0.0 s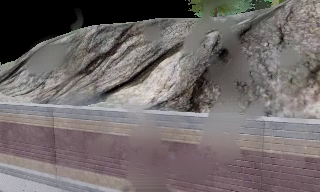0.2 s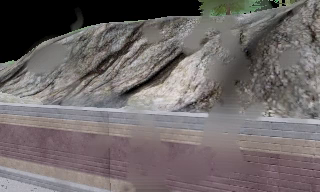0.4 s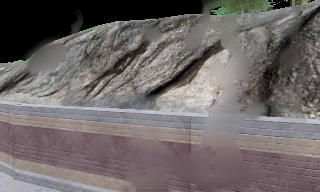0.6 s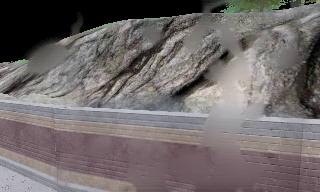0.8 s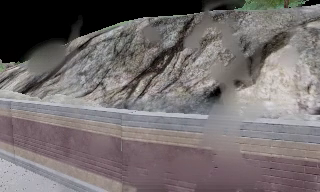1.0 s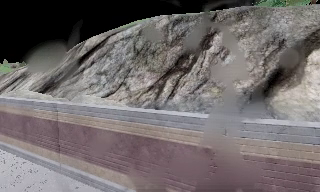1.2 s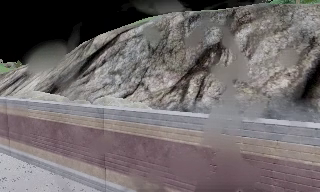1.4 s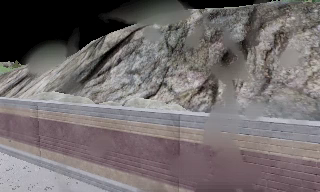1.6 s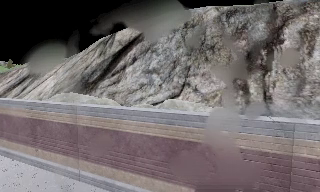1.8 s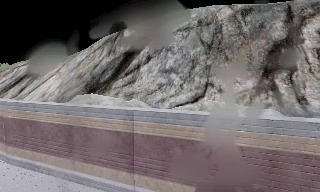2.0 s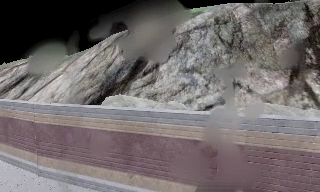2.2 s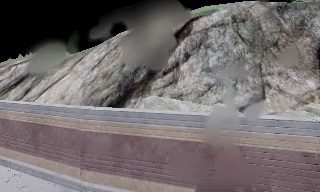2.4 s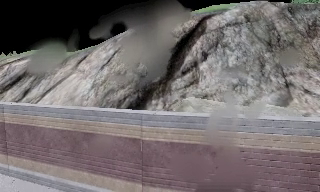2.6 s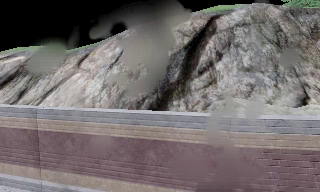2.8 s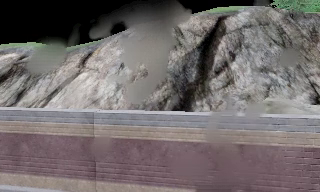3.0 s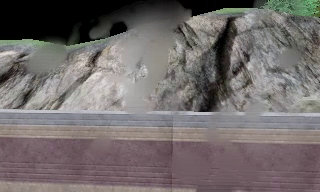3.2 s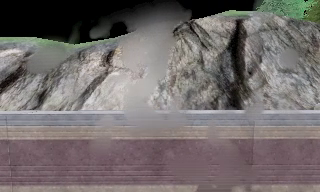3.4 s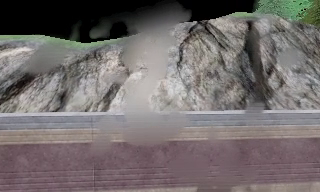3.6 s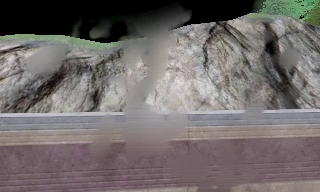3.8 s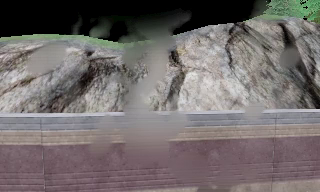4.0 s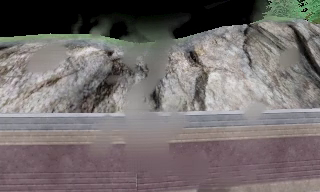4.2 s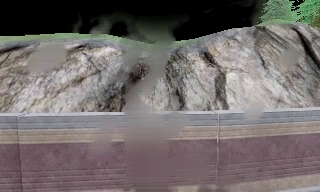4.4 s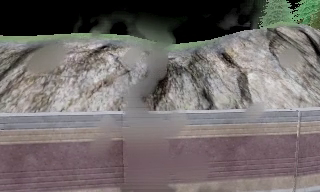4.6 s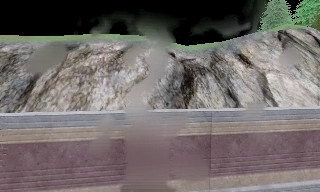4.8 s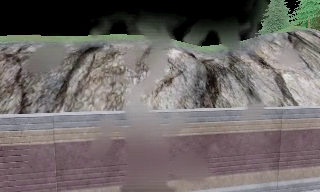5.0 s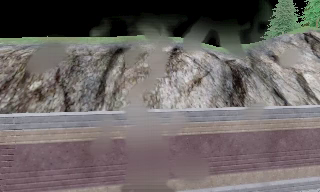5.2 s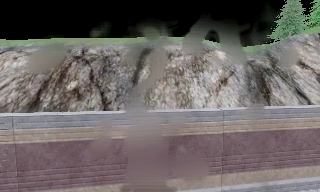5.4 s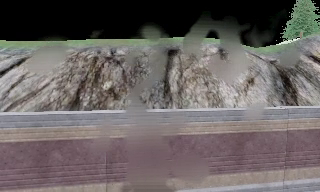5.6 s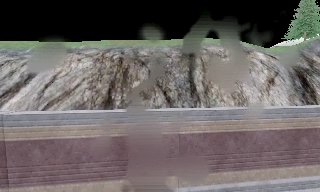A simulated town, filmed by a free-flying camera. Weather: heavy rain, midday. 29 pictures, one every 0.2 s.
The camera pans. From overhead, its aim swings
clockwise.
0.0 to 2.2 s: The camera pans to its right, which is clockwise from overhead, by about 10 degrees. It travels to its left, about 20 m, so close, fixed things drift to the right.
2.2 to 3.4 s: The camera pans to its right, which is clockwise from overhead, by about 25 degrees. It travels to its left, about 12 m, so close, fixed things drift to the right.
3.4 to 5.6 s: The camera travels to its left, about 20 m, so close, fixed things drift to the right.
The film runs forward here.
